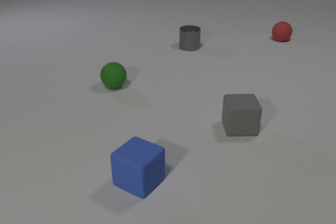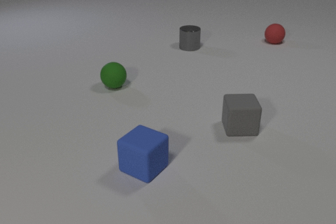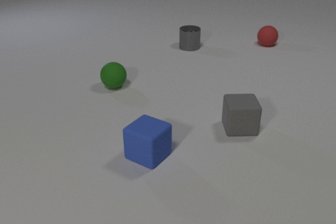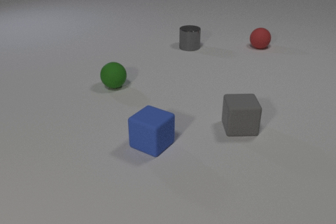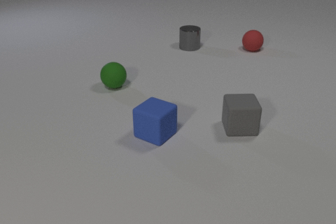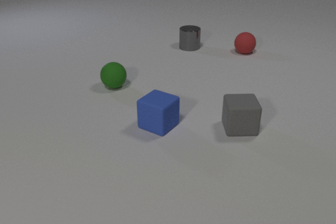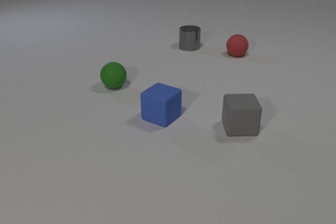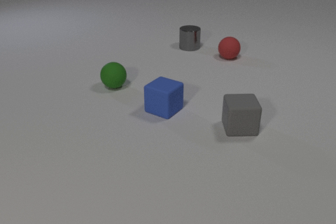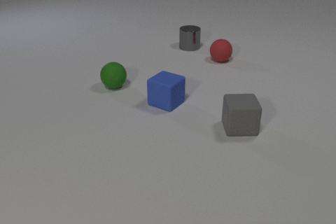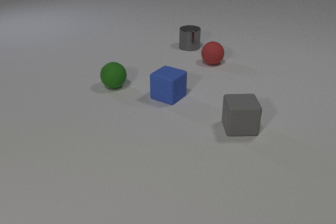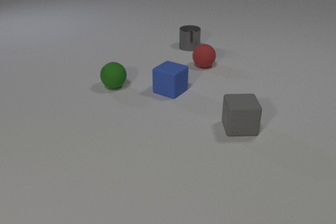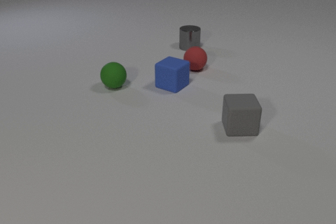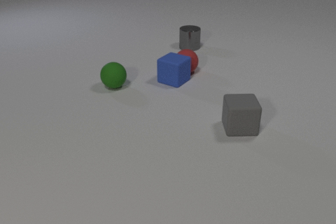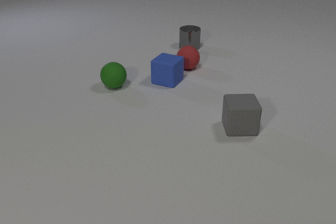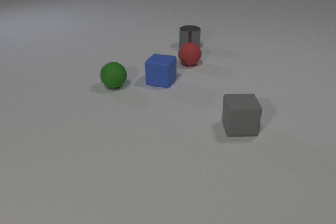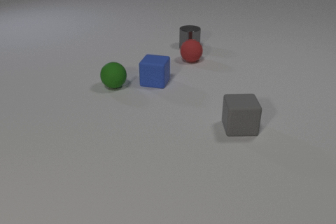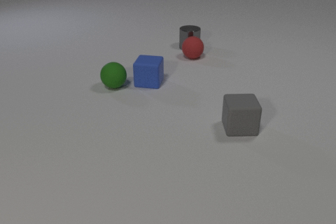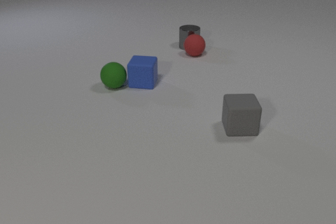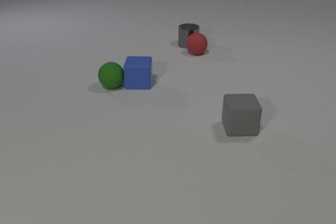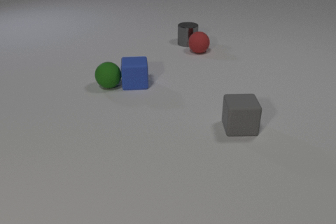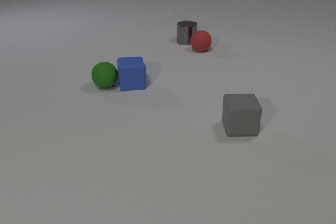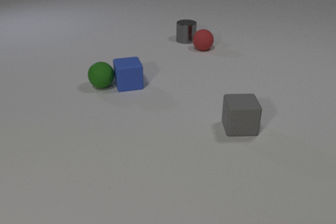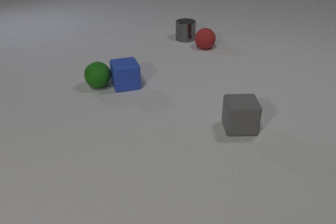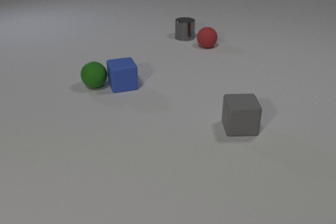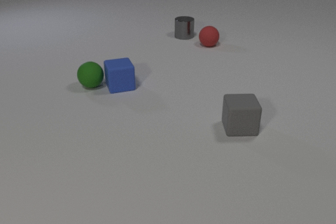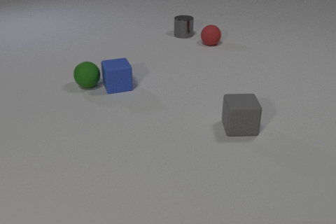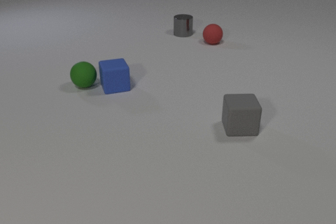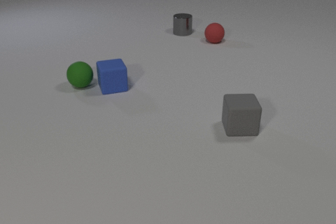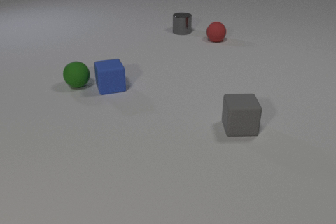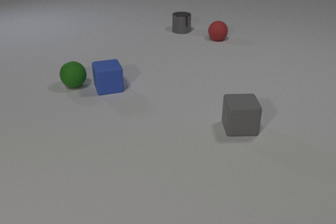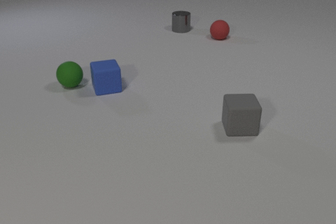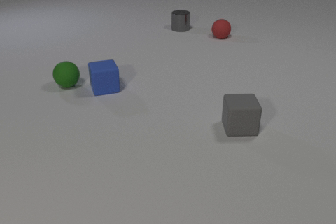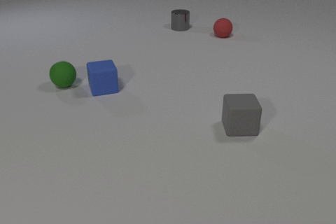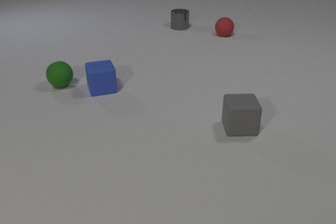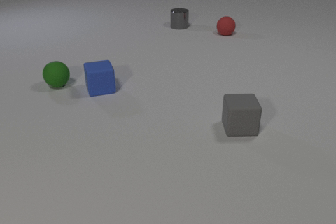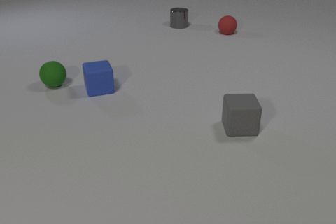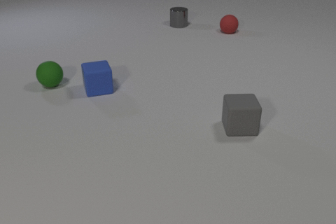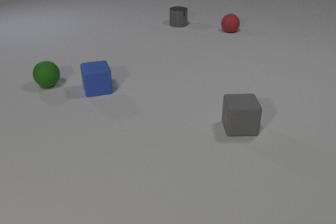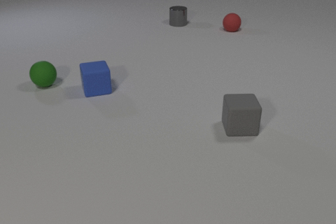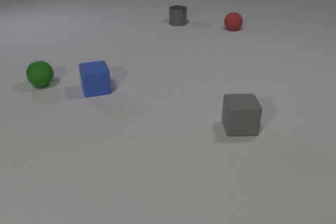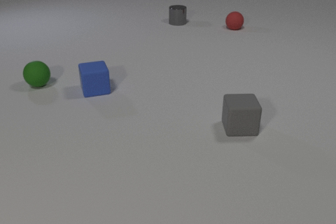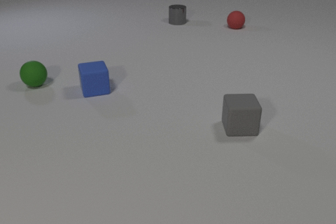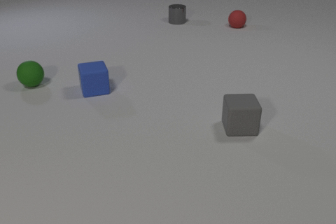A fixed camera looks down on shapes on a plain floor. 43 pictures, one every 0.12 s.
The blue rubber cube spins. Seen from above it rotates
counterclockwise.
The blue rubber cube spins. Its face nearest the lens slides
to the right.
0.00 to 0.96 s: The red rubber sphere rolls toward the camera and to the left. The blue rubber cube slides away from the camera.
0.96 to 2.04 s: The red rubber sphere rolls to the left and away from the camera. The blue rubber cube slides away from the camera and to the left, spins counterclockwise seen from above by about 30 degrees, its near face sliding to the right. The red rubber sphere and the blue rubber cube collide. The red rubber sphere and the gray metal cylinder collide. The blue rubber cube and the green rubber sphere collide.
2.04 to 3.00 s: The red rubber sphere rolls away from the camera and to the right. The blue rubber cube slides to the left, spins counterclockwise seen from above by about 30 degrees, its near face sliding to the right. The gray metal cylinder slides away from the camera. The green rubber sphere rolls to the left.
3.00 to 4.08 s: The red rubber sphere rolls away from the camera and to the right. The blue rubber cube slides to the left. The gray metal cylinder slides away from the camera. The green rubber sphere rolls to the left.
4.08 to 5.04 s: The red rubber sphere rolls away from the camera and to the right. The blue rubber cube slides to the left. The gray metal cylinder slides away from the camera. The green rubber sphere rolls to the left.
How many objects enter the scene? 0.
What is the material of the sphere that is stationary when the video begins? rubber.
How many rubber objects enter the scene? 0.
